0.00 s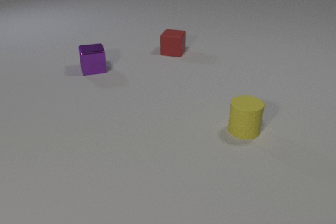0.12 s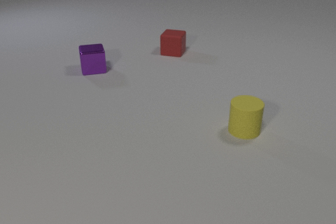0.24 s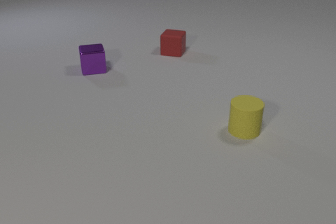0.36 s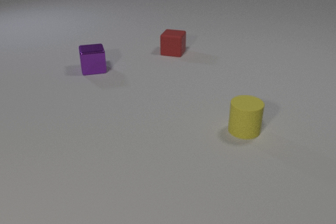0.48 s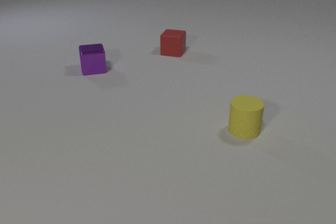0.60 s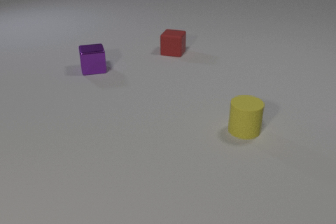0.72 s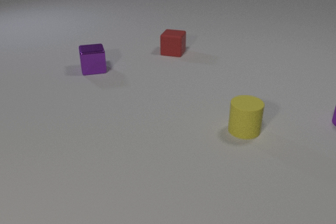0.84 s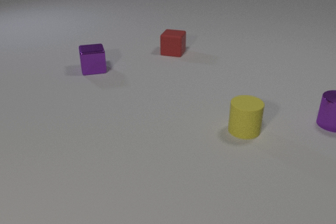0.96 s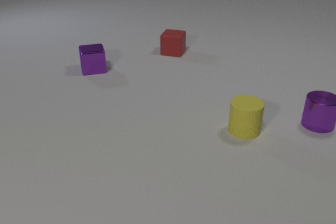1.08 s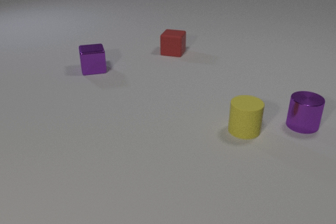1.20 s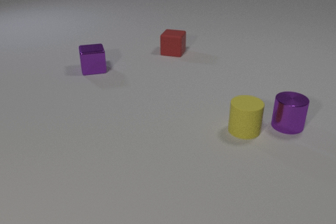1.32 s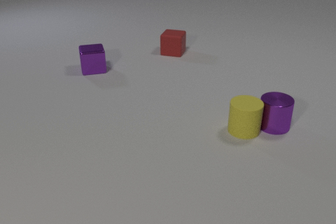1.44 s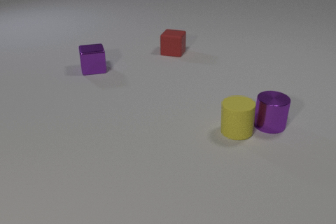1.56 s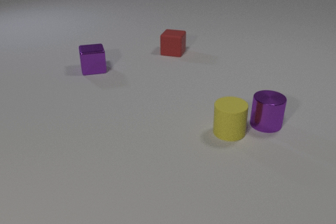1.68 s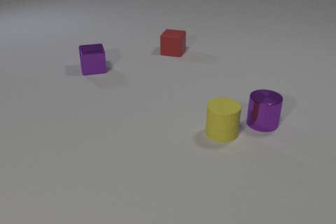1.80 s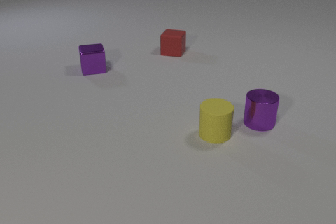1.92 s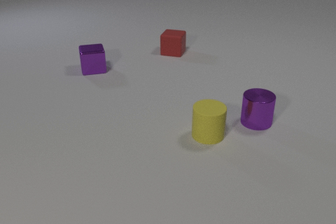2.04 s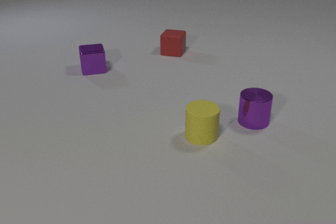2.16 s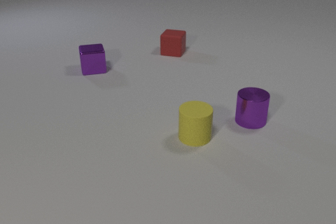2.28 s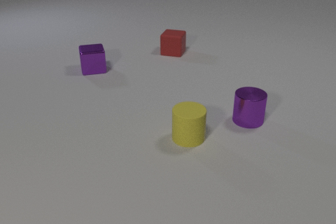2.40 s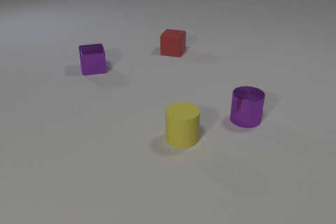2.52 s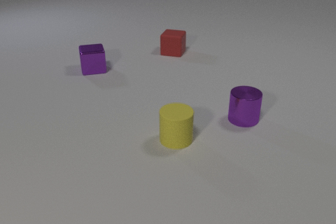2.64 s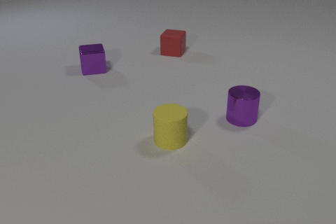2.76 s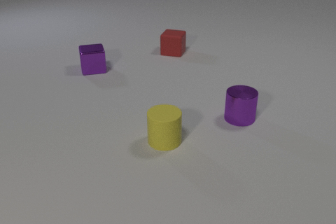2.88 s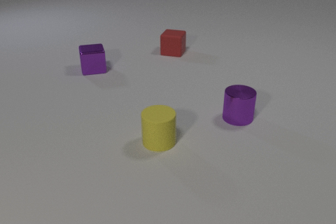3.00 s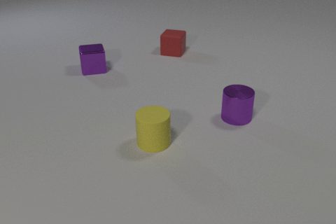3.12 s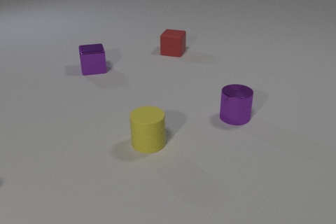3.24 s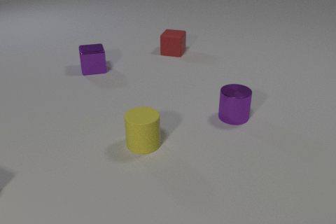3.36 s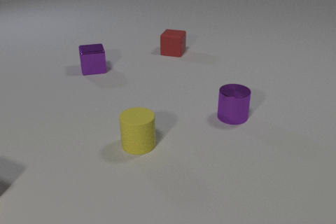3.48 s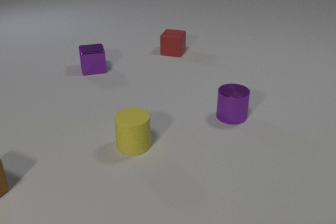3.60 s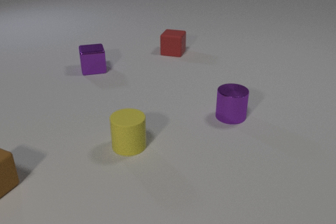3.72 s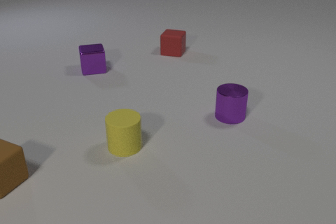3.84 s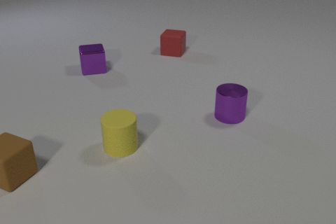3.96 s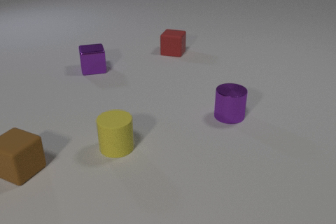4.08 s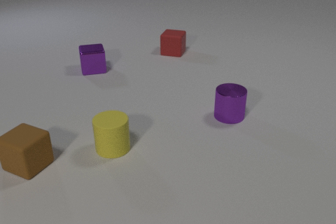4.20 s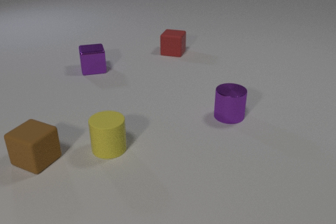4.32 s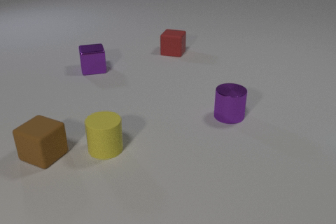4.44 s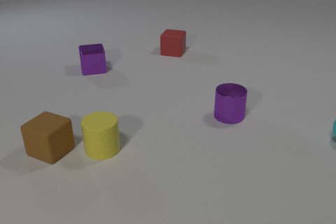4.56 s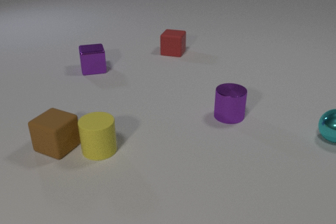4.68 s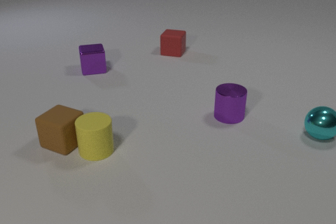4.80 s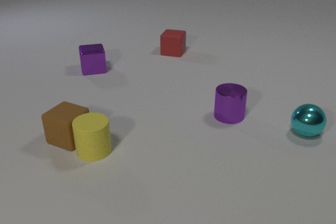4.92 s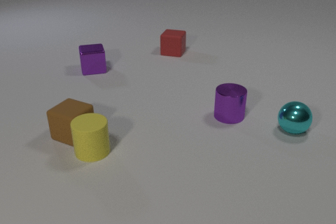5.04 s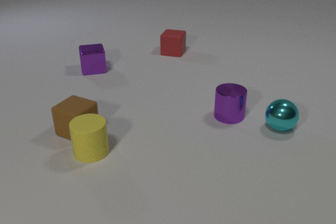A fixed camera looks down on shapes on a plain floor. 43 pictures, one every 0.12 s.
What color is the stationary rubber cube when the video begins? red.
Are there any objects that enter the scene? yes.
How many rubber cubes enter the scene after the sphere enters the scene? 0.
0.00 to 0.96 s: The purple metal cylinder comes in at the right edge, slides to the left and toward the camera.
0.96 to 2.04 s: The purple metal cylinder slides to the left. The yellow rubber cylinder slides to the left and toward the camera. The purple metal cylinder and the yellow rubber cylinder collide.
2.04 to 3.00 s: The purple metal cylinder slides to the left. The yellow rubber cylinder slides to the left.
3.00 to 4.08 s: The purple metal cylinder slides to the left. The yellow rubber cylinder slides to the left. The brown rubber cube comes in at the left edge, slides to the right and away from the camera.
4.08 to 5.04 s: The yellow rubber cylinder slides to the left. The cyan metal sphere comes in at the right edge, rolls to the left. The brown rubber cube slides to the right and away from the camera. The yellow rubber cylinder and the brown rubber cube collide.
